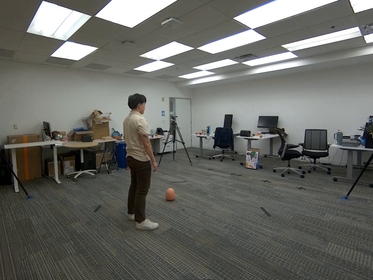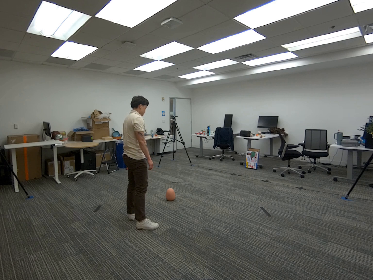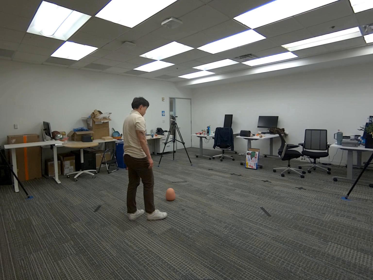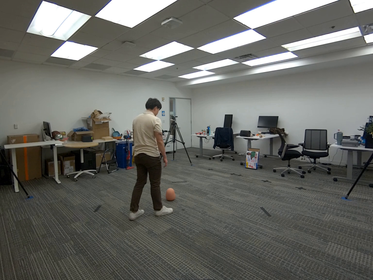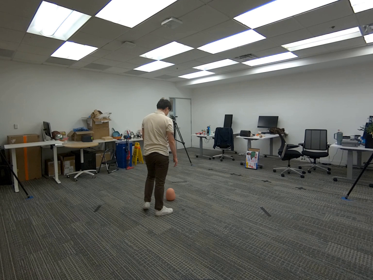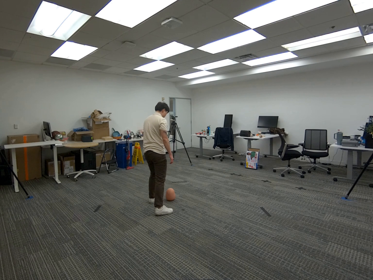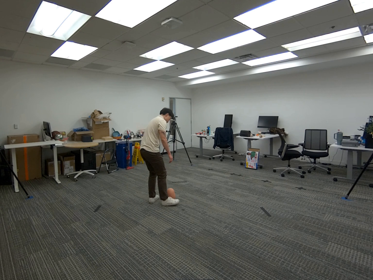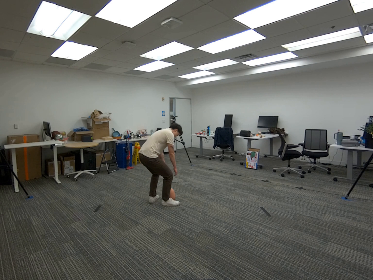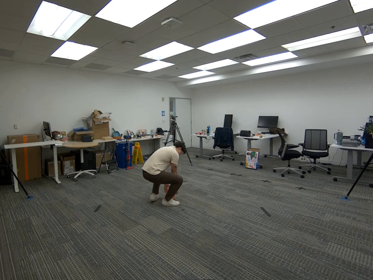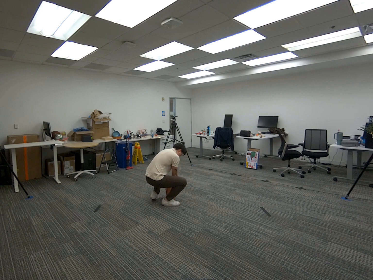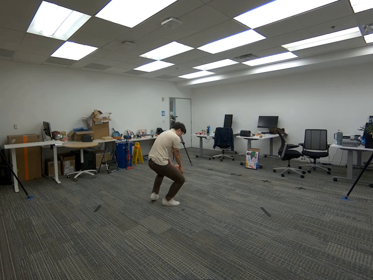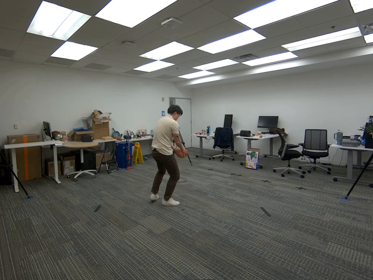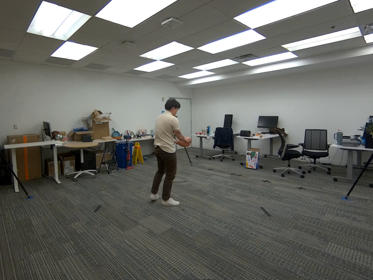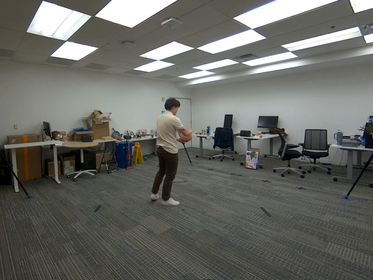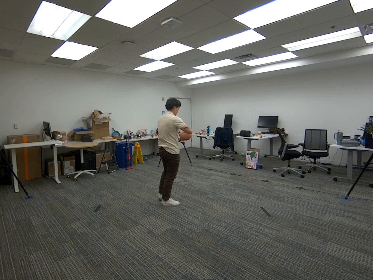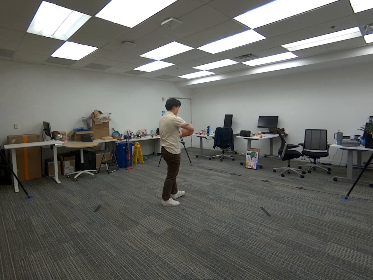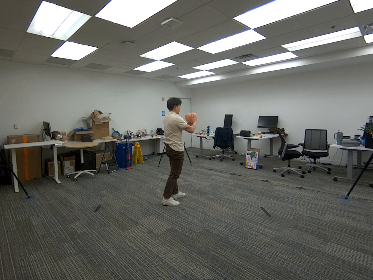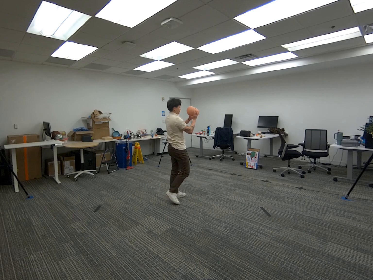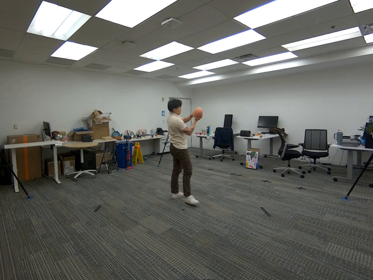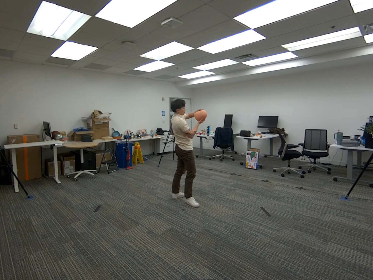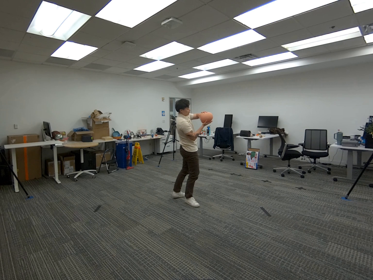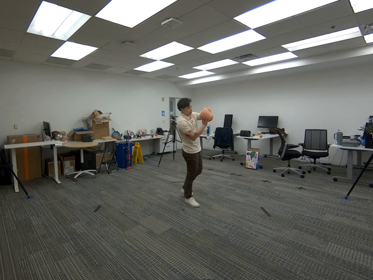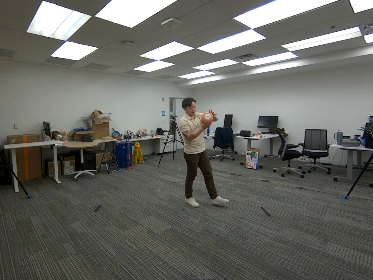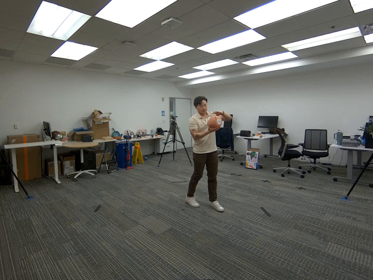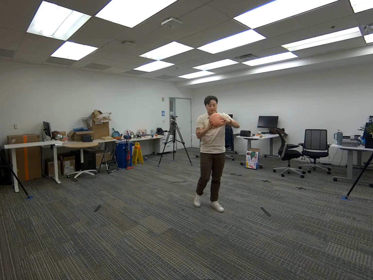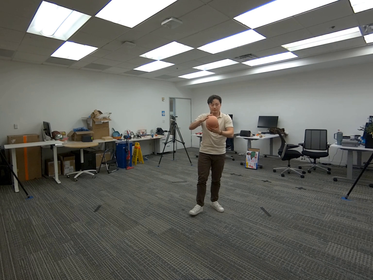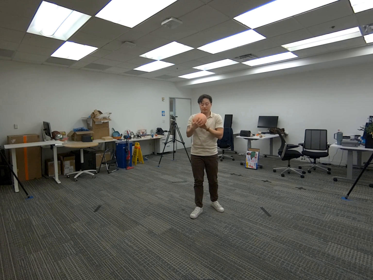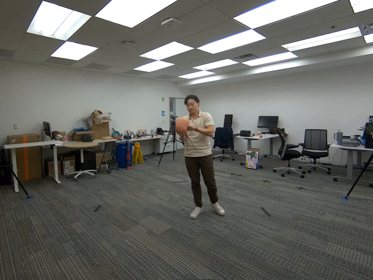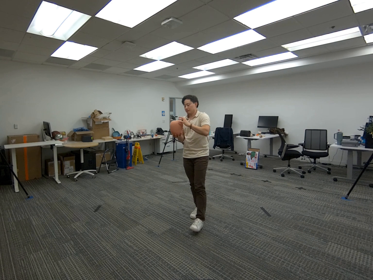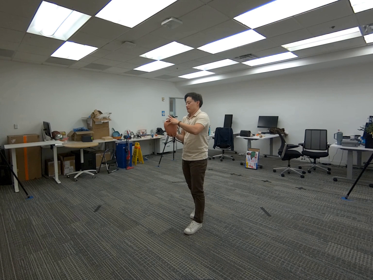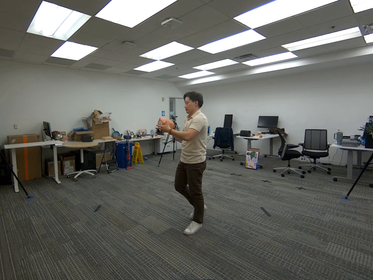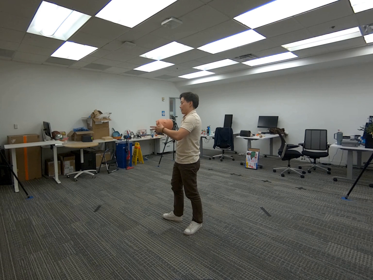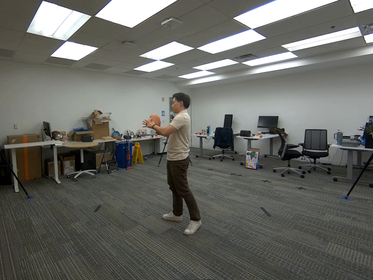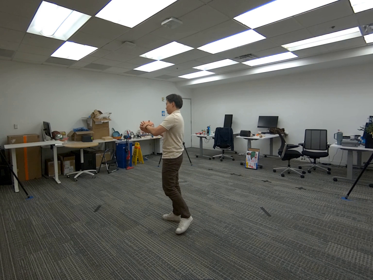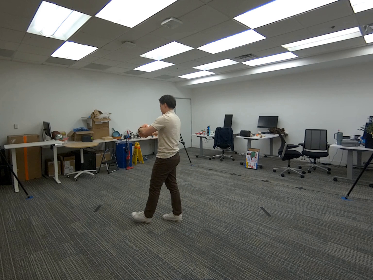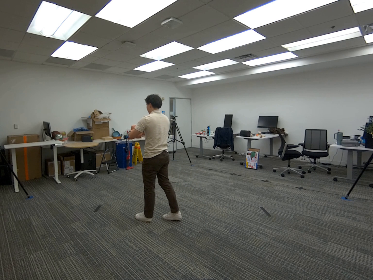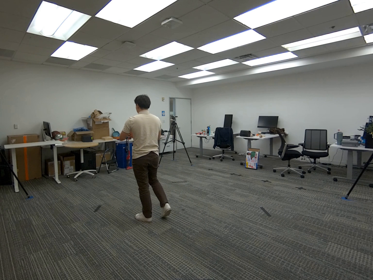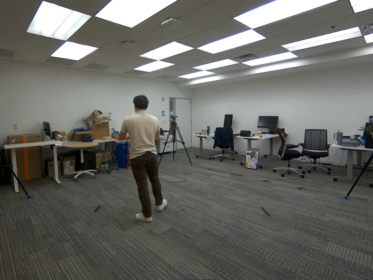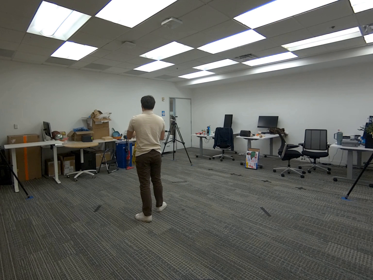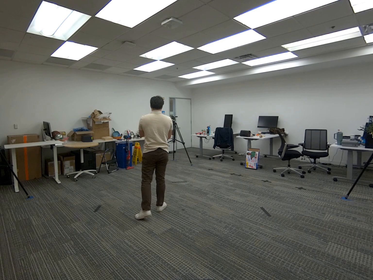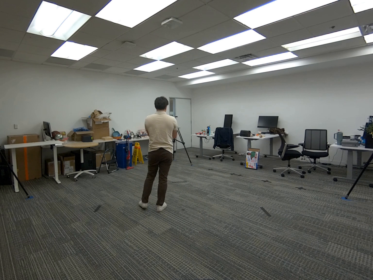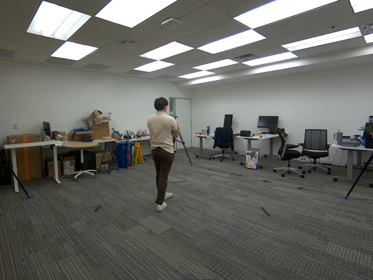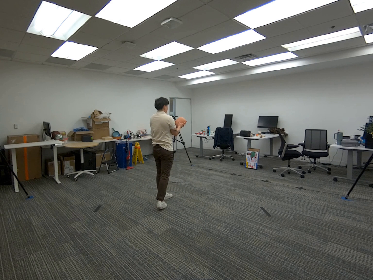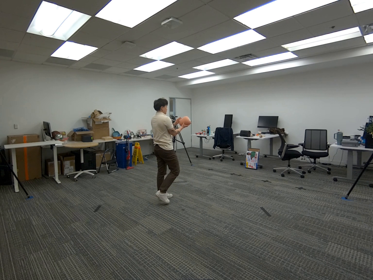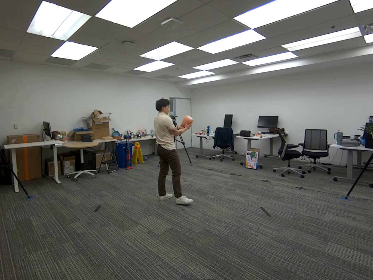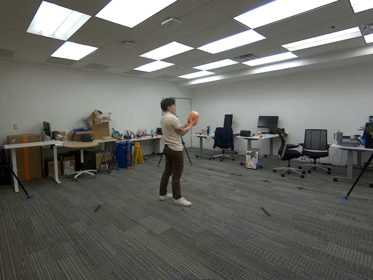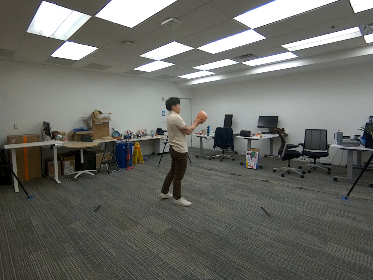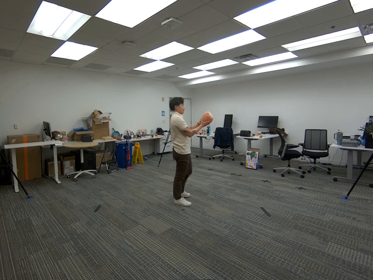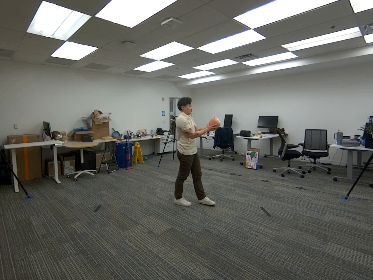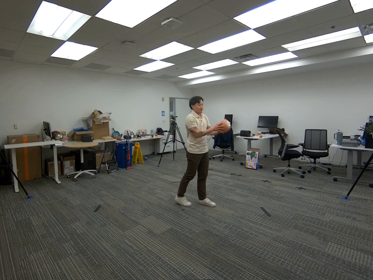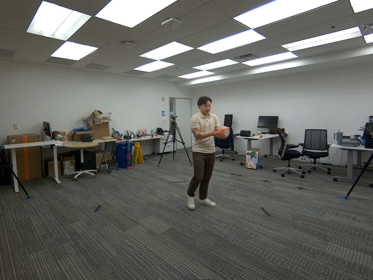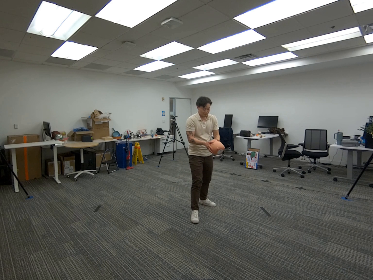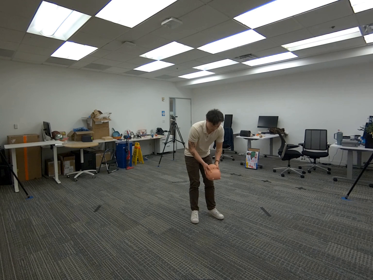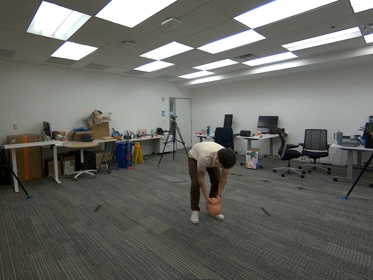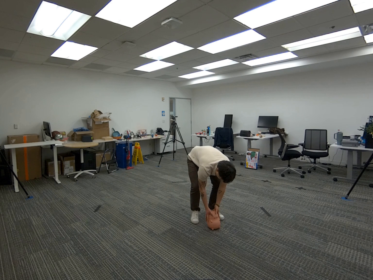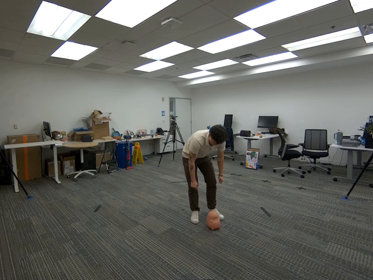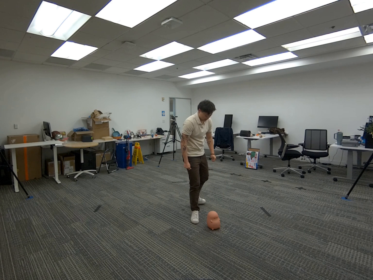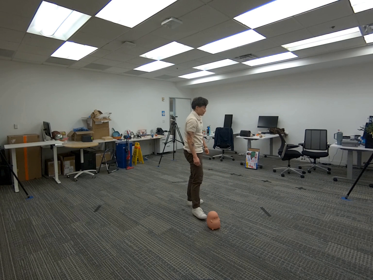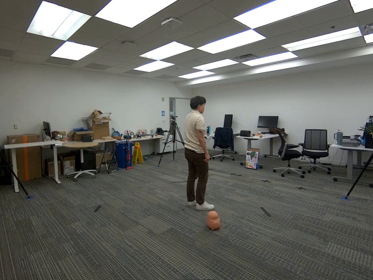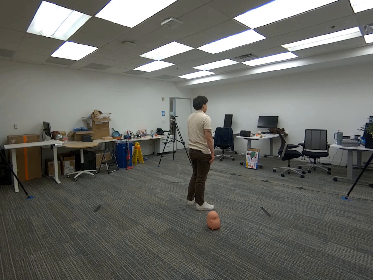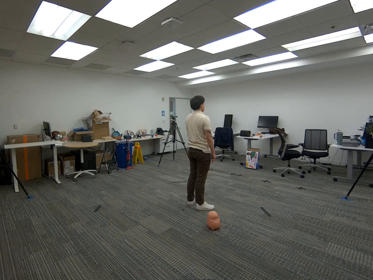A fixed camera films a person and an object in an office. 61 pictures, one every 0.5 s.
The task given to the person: Walk over to the potato light and pick it up from the floor. Rotate the potato with both hands as you walk in a circle. Place the potato light back on the floor.
